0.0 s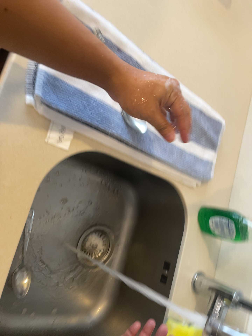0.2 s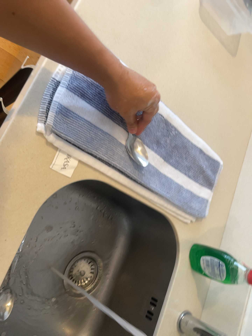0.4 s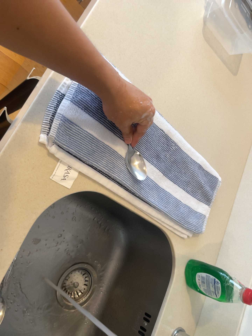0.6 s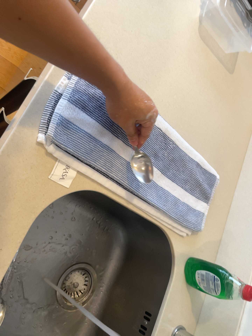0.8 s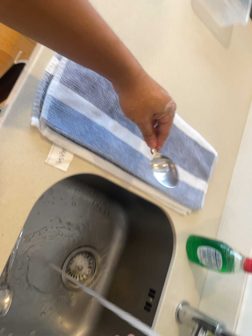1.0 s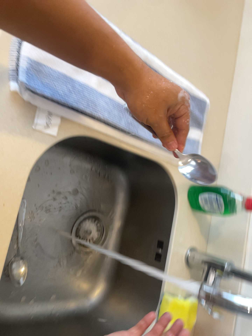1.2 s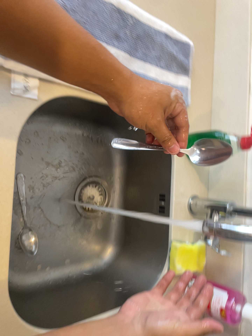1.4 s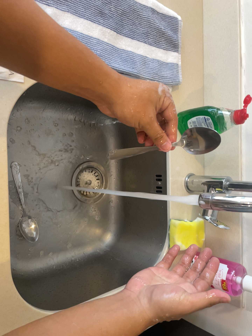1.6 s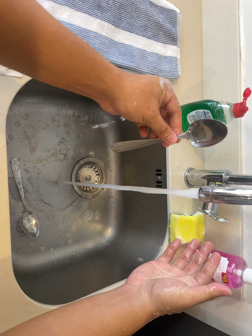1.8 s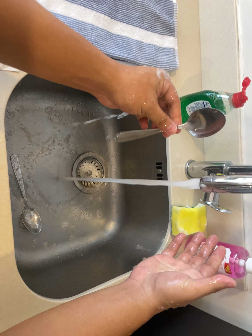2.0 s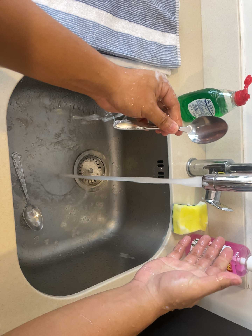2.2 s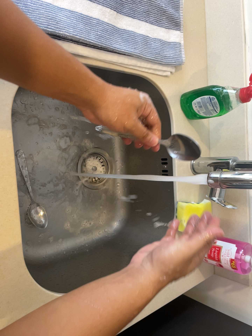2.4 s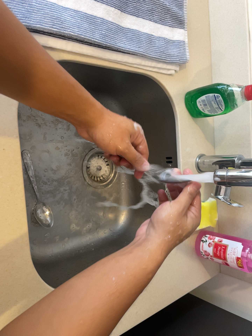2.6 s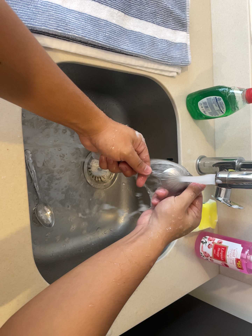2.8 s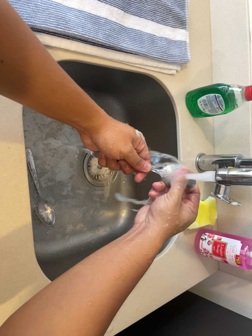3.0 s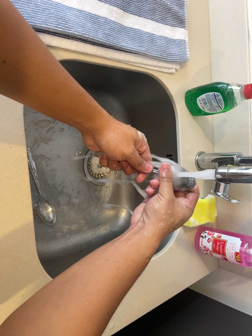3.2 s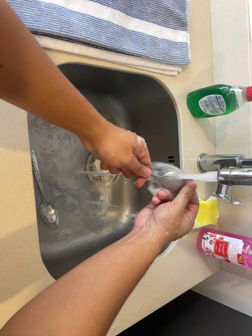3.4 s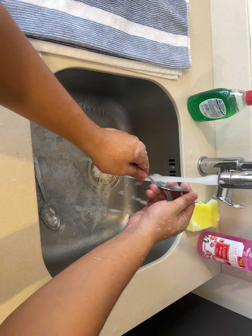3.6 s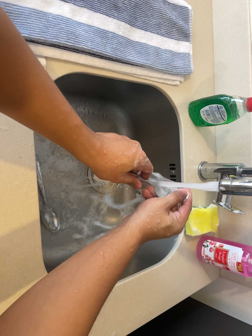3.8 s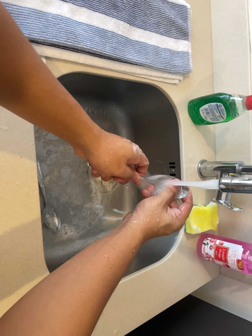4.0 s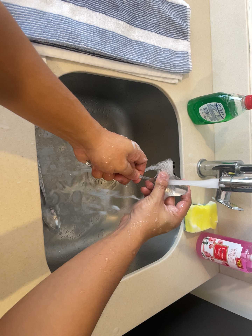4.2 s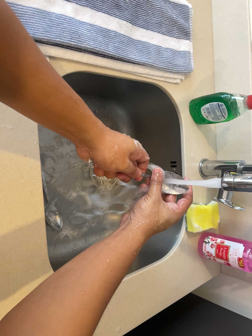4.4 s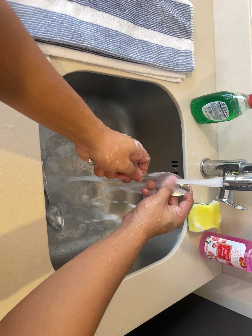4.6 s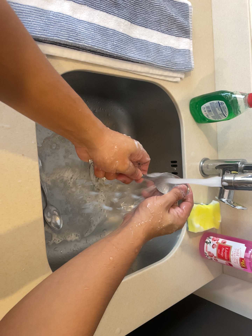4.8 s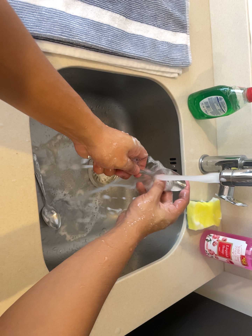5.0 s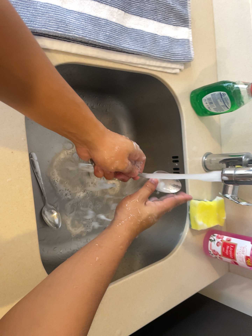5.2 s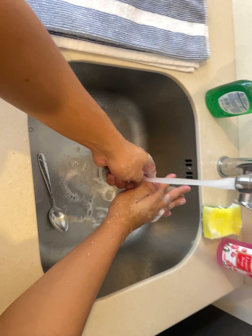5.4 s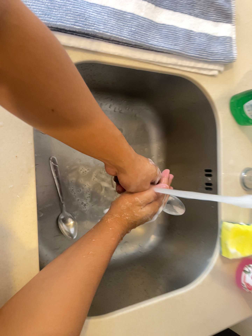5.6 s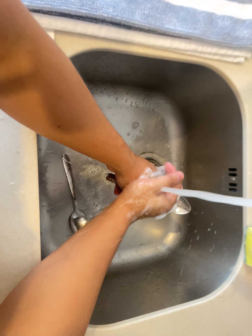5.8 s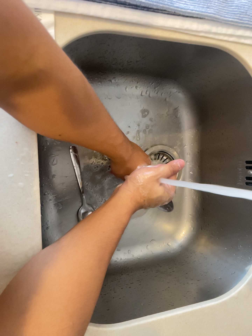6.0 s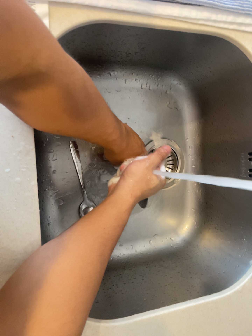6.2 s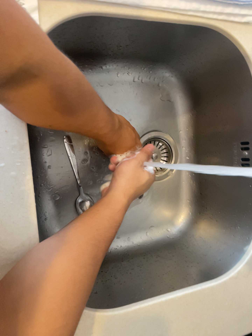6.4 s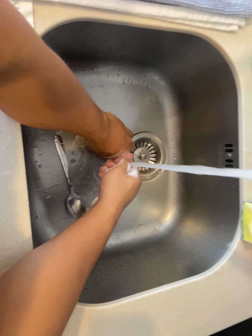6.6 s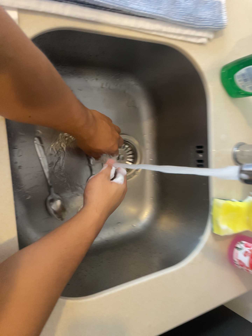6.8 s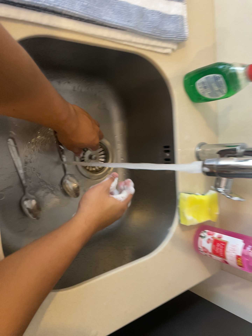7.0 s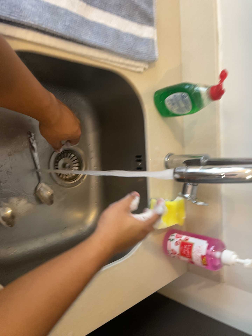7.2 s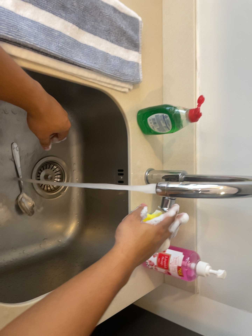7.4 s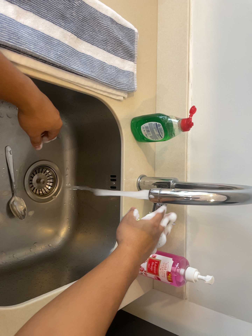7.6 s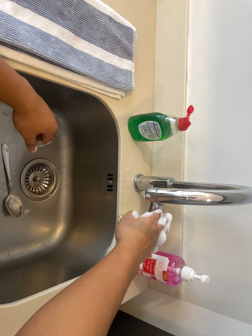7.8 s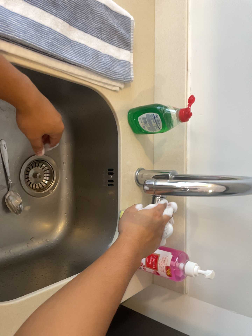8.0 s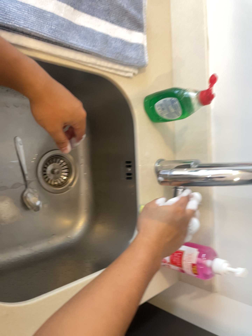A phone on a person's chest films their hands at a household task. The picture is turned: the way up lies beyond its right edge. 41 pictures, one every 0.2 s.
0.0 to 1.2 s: The camera's aim tips toward the bottom of its view by about 10 degrees, and the scene shifts upward. It rolls about its line of sight by about 10 degrees, and the scene rotates counterclockwise.
1.2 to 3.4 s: The camera shifts only a little, or ends up much as it began.
3.4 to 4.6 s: The camera keeps its place and its aim.
4.6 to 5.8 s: The camera pans to its left by about 20 degrees. It travels forward and to its right, about 16 cm, so what stands in front looms larger.
5.8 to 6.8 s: The camera swings to its right by about 15 degrees, and the scene slides to the left. It travels backward, about 8 cm, so what stands in front gets smaller.
6.8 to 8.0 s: The camera shifts only a little, or ends up much as it began.
The film runs backward here.
